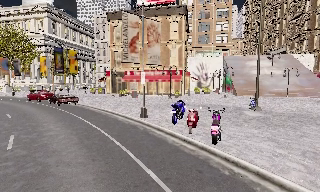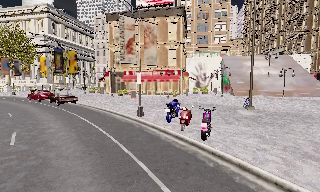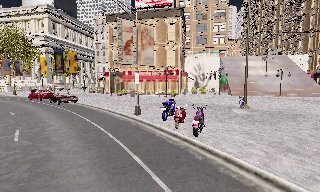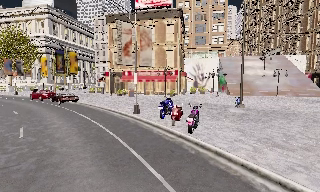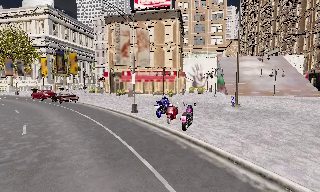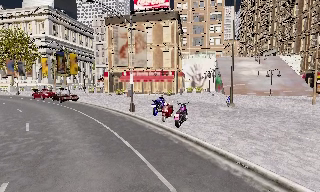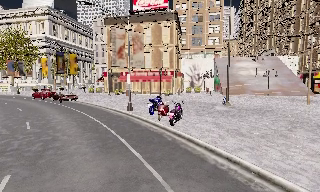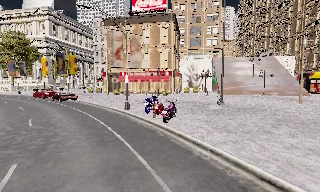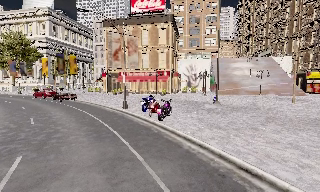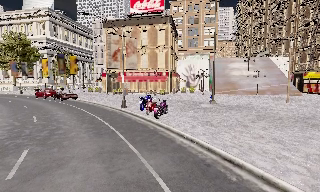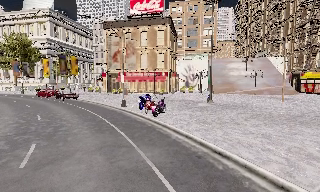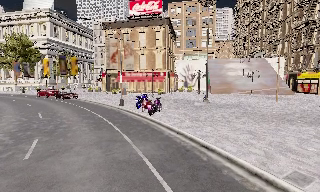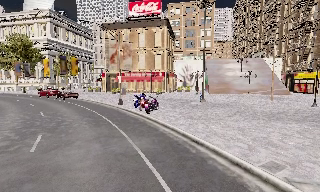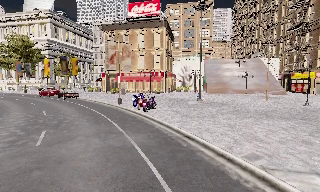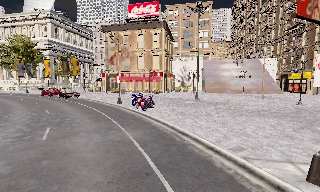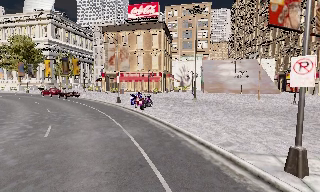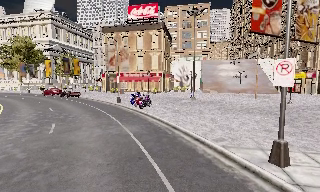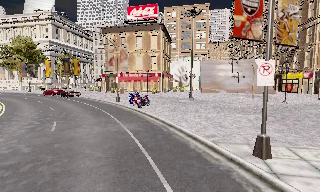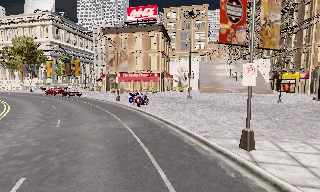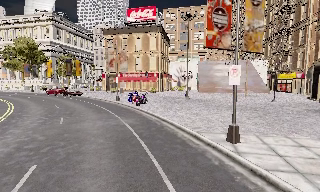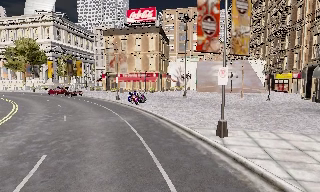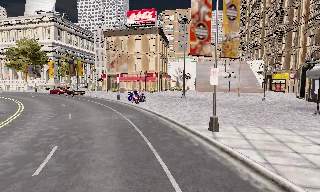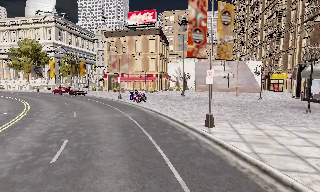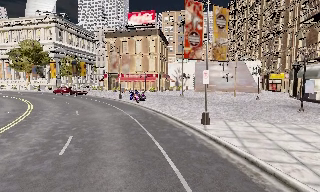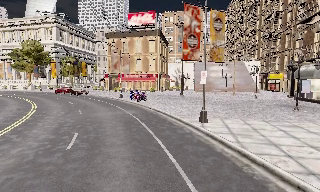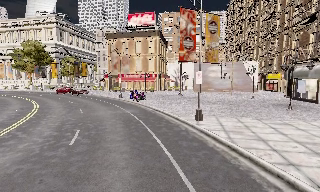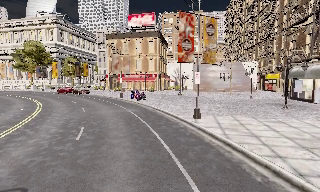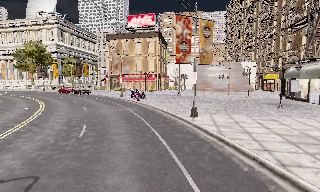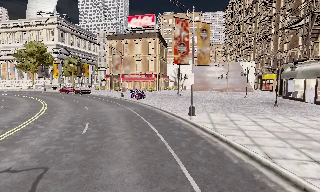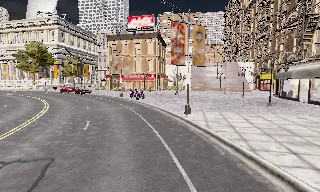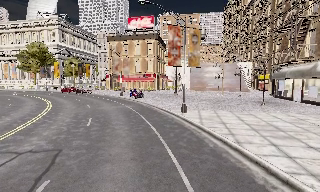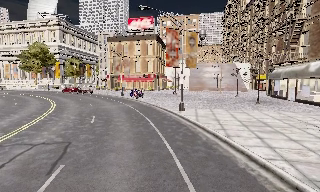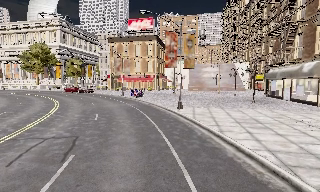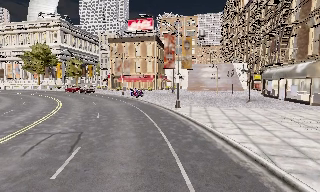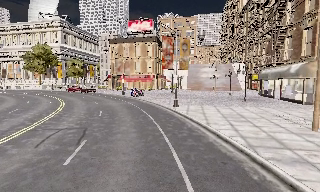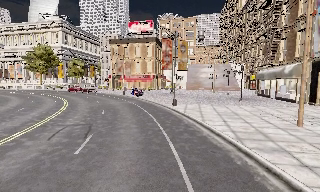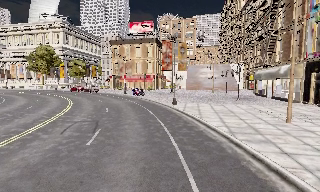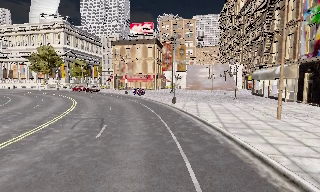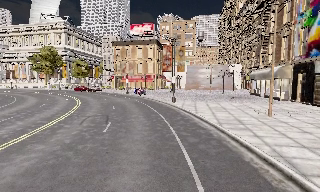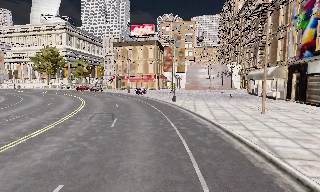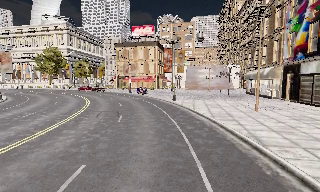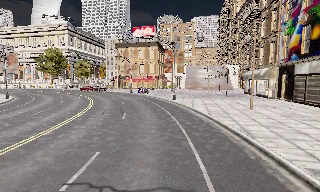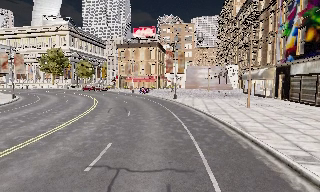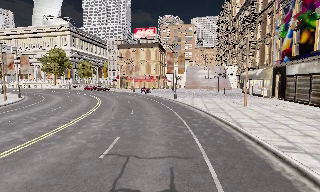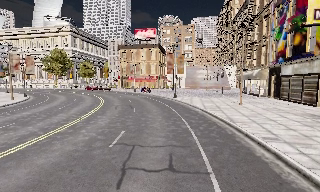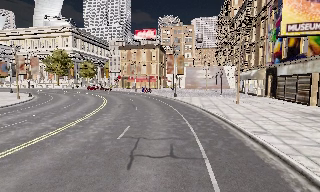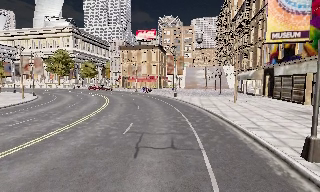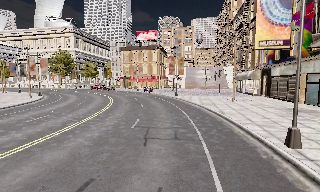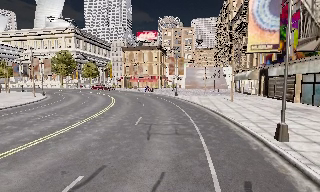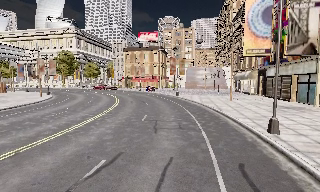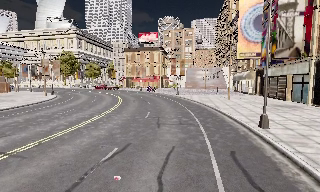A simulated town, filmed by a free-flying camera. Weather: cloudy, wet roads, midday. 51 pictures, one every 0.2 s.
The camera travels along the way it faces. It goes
backward.
0.0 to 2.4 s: The camera travels backward and to its right, about 7 m, so what stands in front gets smaller.
2.4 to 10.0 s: The camera travels backward, about 25 m, so what stands in front gets smaller.
The film runs backward here.
